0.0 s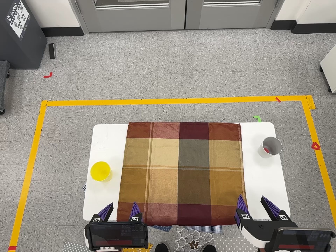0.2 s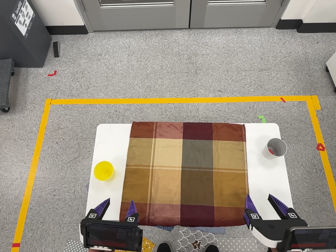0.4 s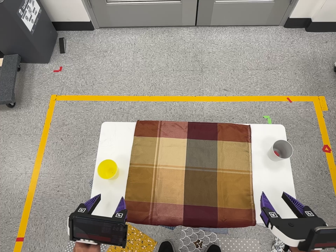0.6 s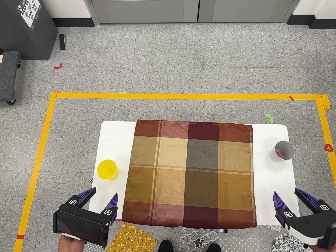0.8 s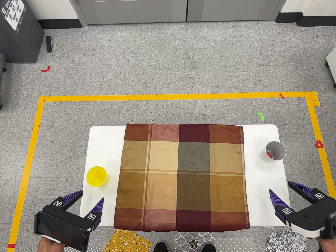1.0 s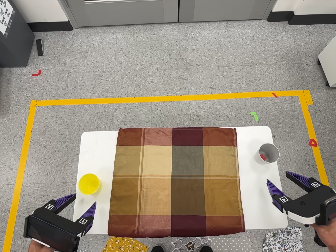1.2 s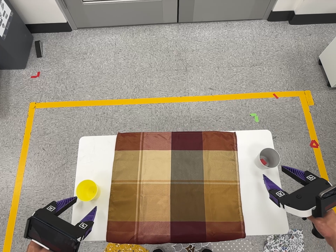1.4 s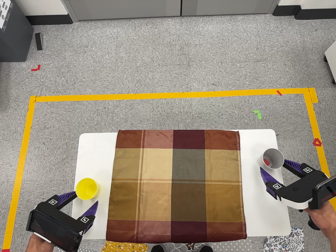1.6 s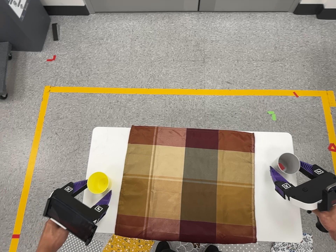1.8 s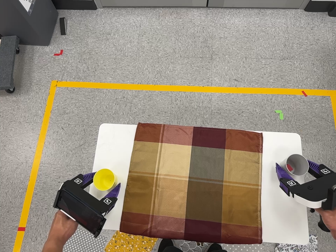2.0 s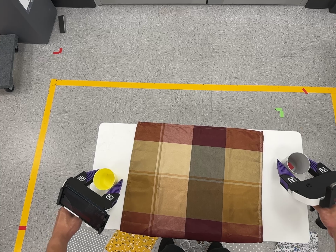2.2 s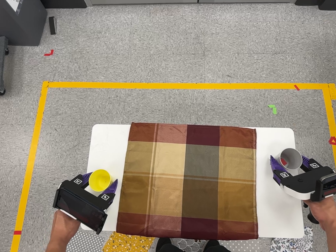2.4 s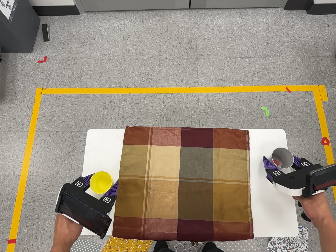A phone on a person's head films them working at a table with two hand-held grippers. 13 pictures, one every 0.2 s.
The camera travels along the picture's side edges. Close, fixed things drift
downward.
0.0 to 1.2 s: The camera travels toward the top of its view and forward, about 12 cm, so close, fixed things drift downward.
1.2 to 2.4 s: The camera shifts only a little, or ends up much as it began.
The film runs forward here.
